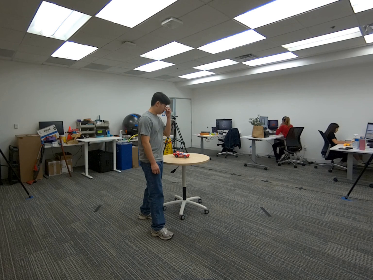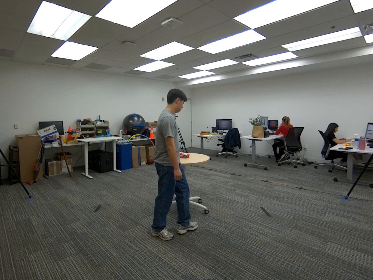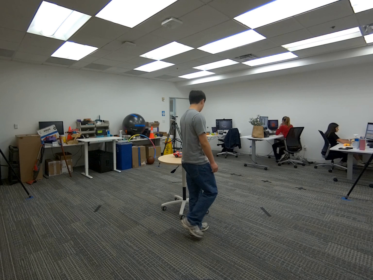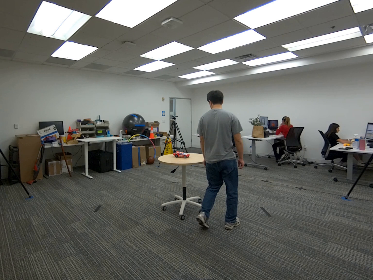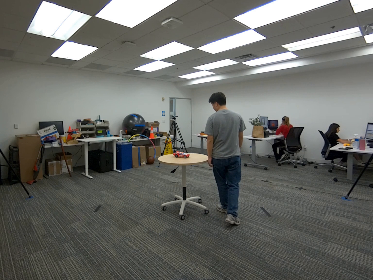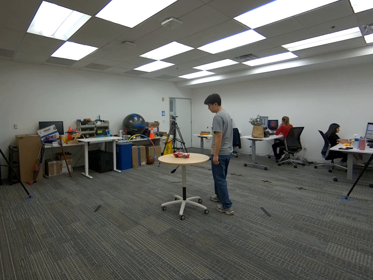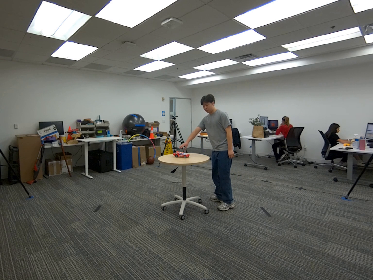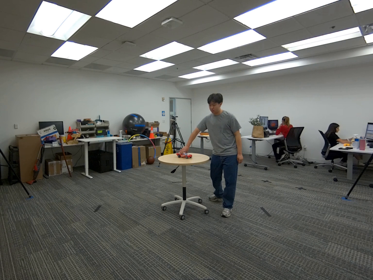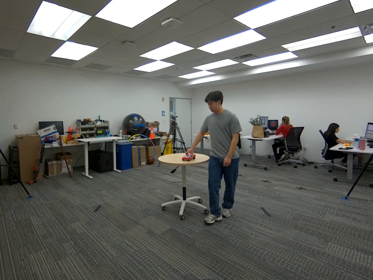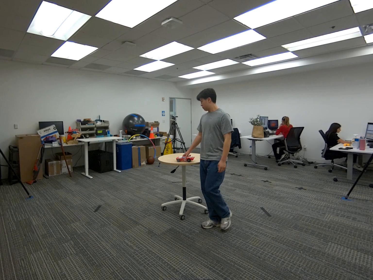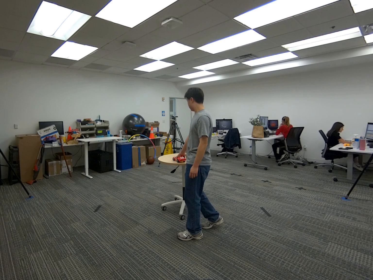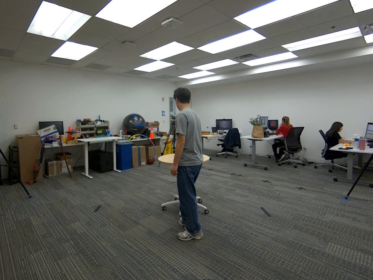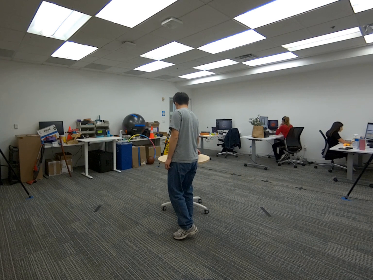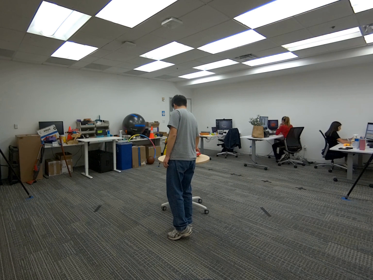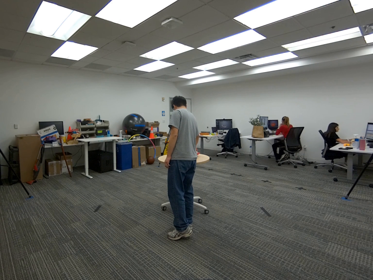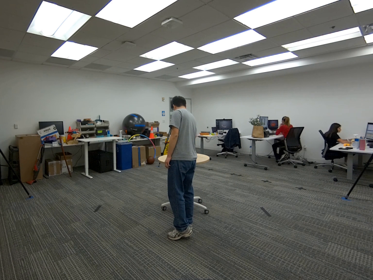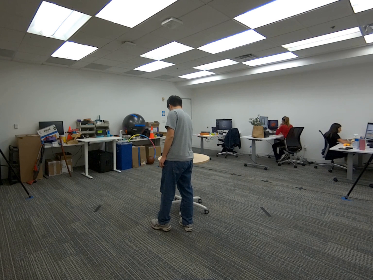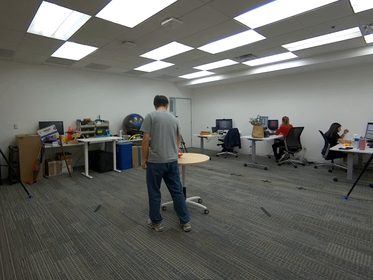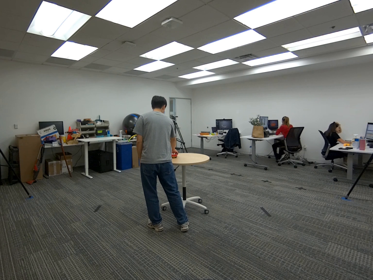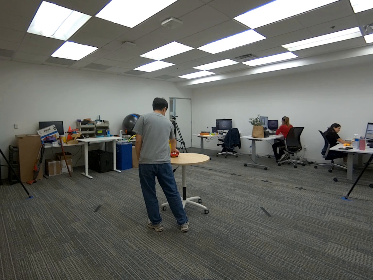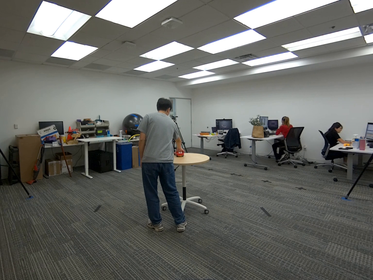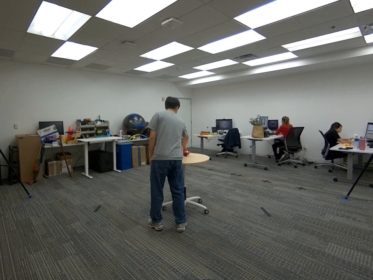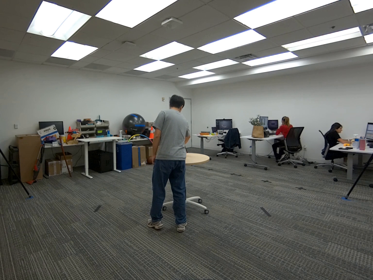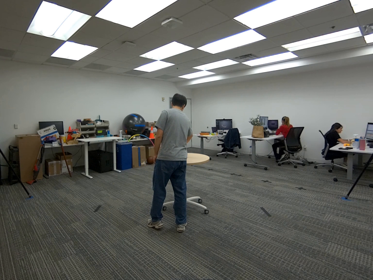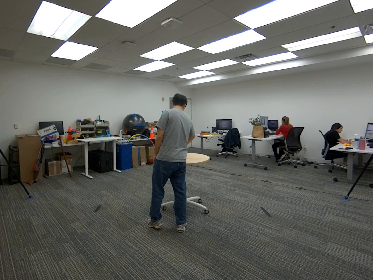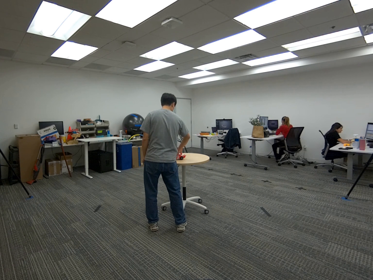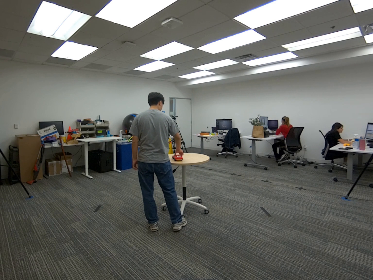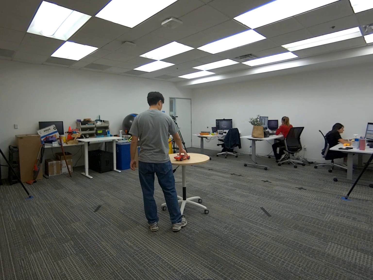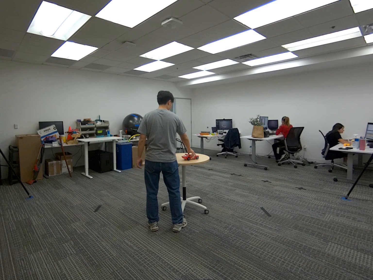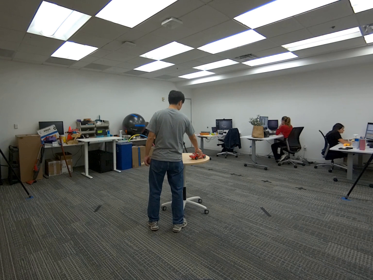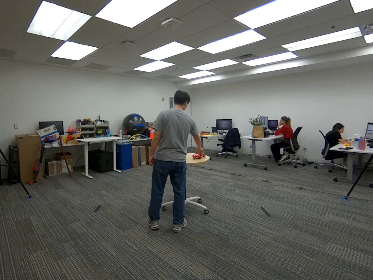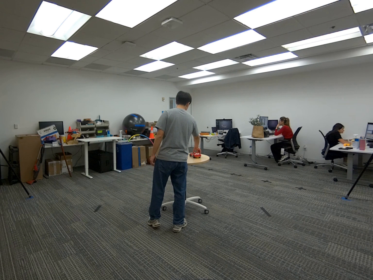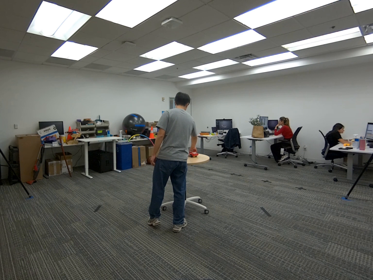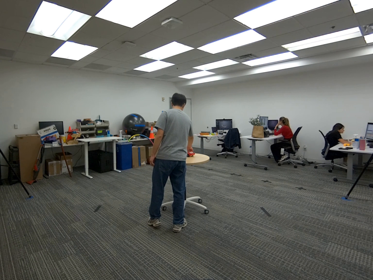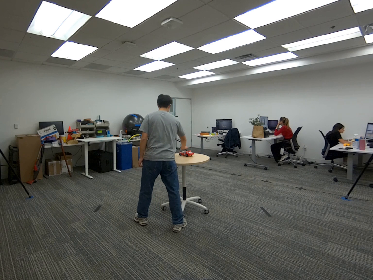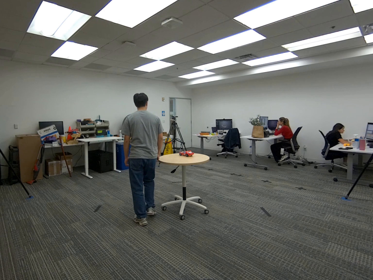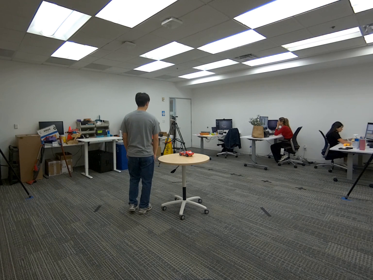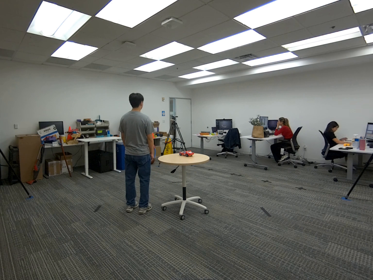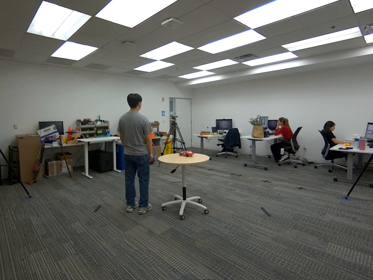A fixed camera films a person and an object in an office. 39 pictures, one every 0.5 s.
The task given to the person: Walk to the toy car on the round table, put your right hand on the toy car and roll the car around the surface of the table until finished.
